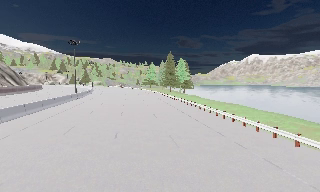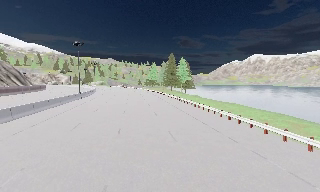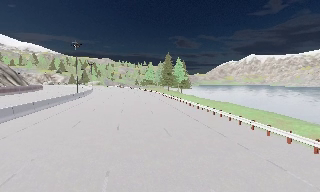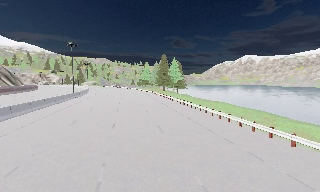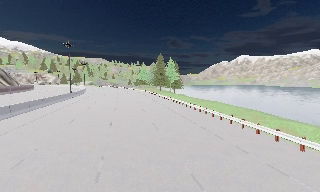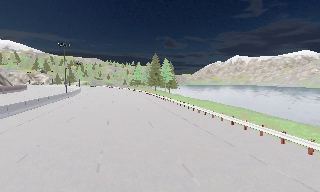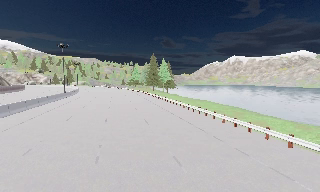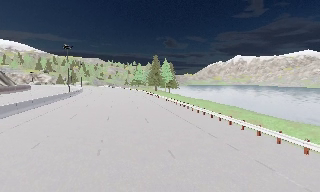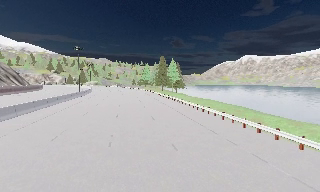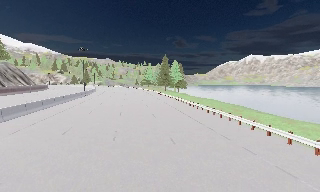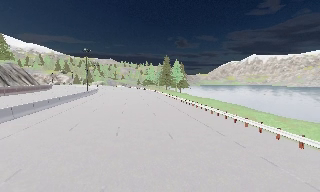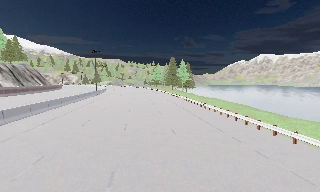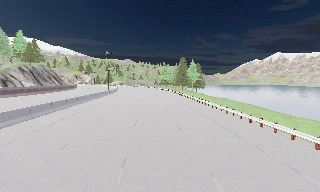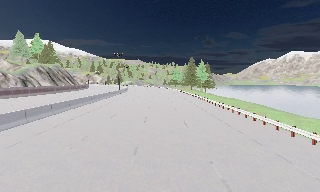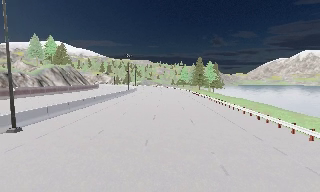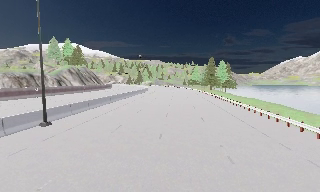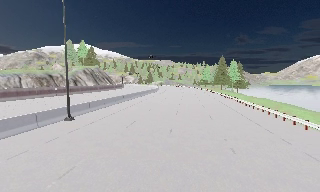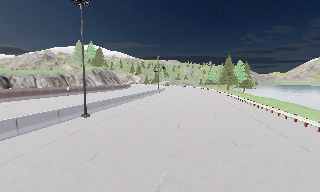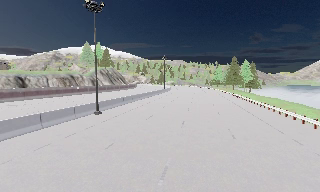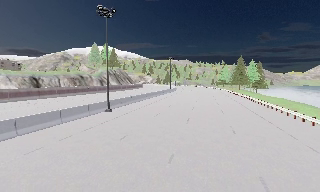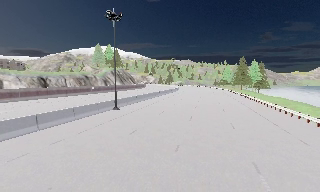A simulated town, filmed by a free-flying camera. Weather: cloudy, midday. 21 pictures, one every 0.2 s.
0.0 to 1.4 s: The camera travels backward, about 6 m, so what stands in front gets smaller.
1.4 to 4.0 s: The camera swings to its left by about 30 degrees, and the scene slides to the right. It travels backward, about 14 m.
The film runs backward here.
